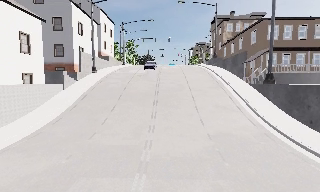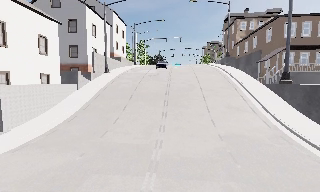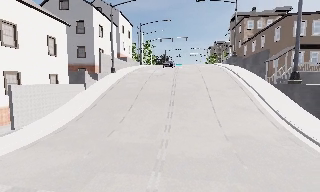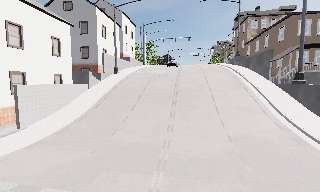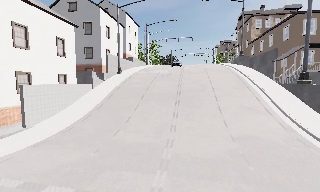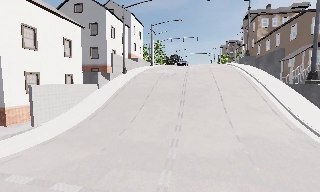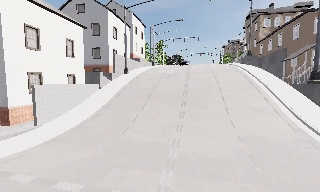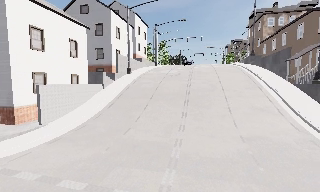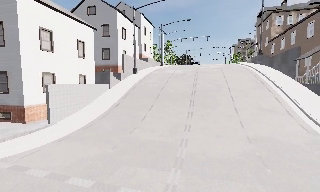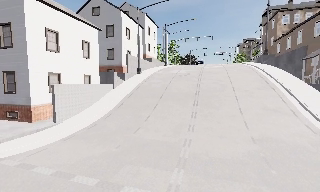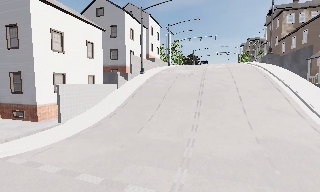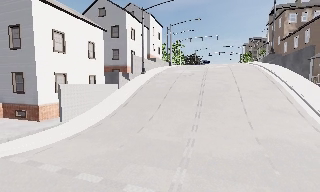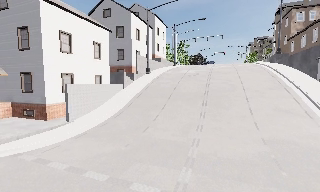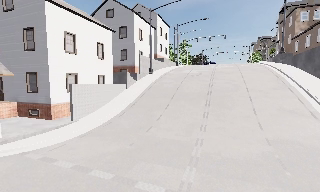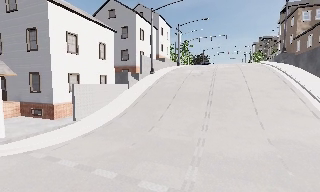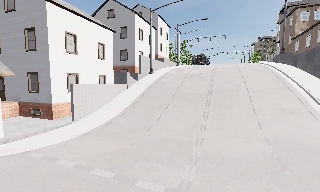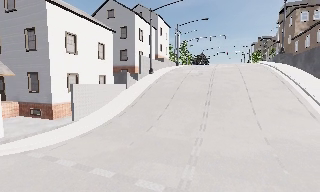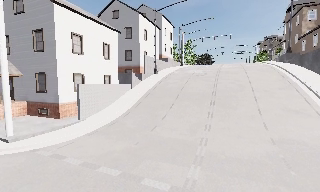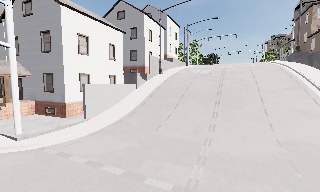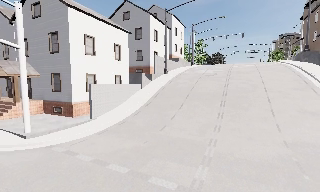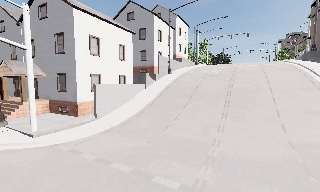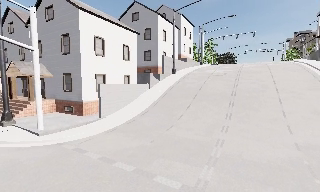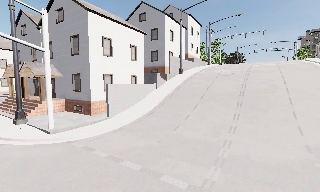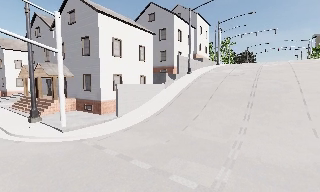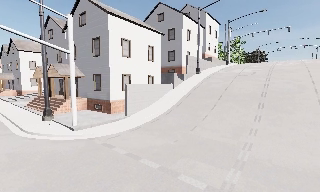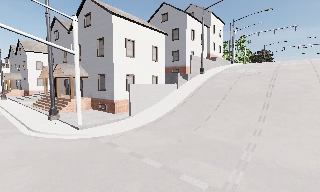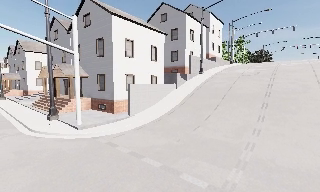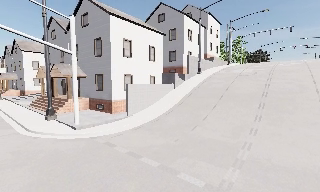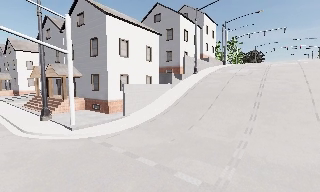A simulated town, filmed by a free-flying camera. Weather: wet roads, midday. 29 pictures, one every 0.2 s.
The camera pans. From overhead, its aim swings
counterclockwise.
The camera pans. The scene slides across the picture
to the right.
0.0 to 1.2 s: The camera pans to its left, which is counterclockwise from overhead, by about 10 degrees.
1.2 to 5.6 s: The scene slides to the right, as the camera pans about 25 degrees to its left. It travels backward, about 1 m, so what stands in front gets smaller.
The film runs backward here.
